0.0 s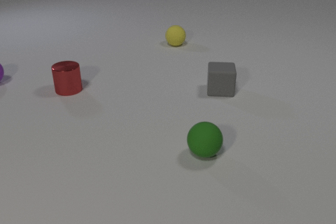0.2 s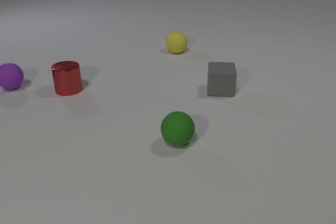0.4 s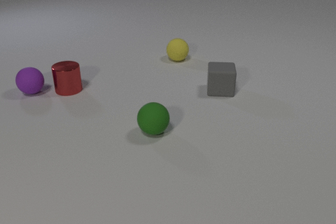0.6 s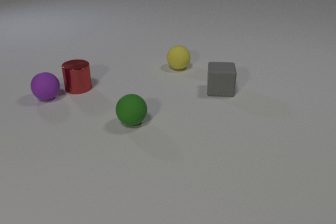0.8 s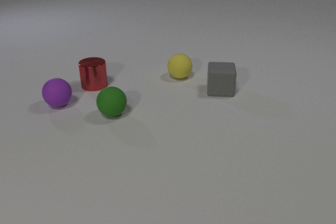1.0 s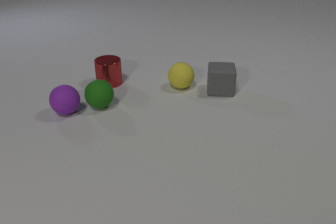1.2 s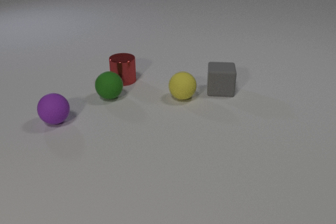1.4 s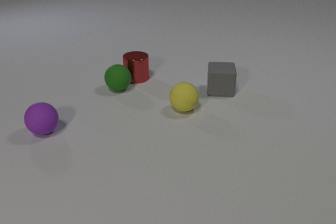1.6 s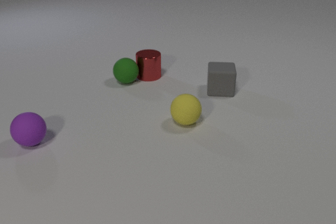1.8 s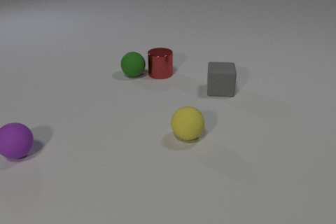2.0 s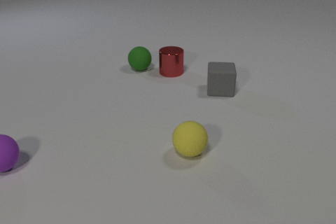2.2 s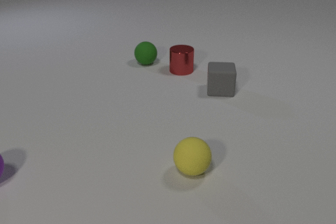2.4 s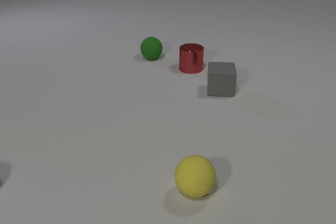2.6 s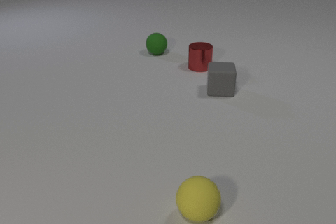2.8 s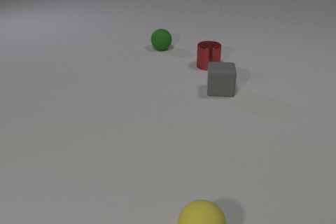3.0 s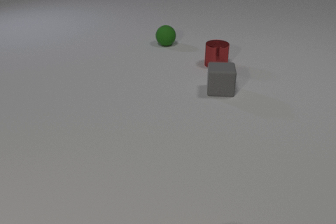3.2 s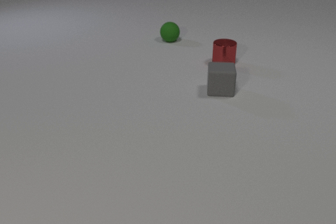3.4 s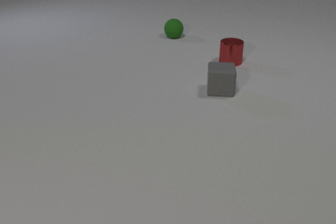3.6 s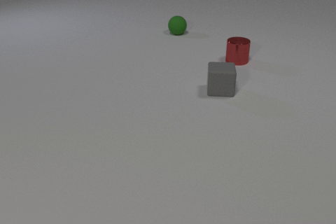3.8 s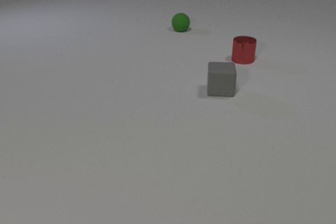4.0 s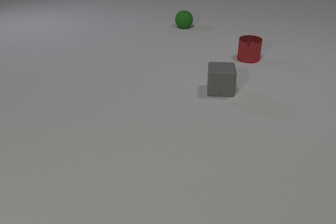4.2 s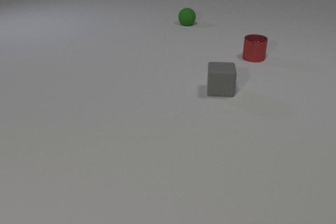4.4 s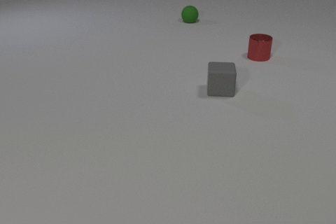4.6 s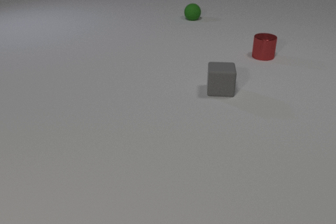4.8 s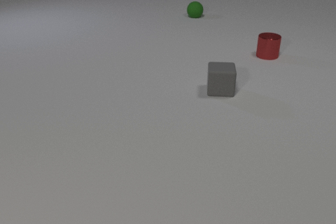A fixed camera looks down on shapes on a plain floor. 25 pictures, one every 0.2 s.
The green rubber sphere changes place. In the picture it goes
away from the camera.
The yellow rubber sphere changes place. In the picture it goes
toward the camera.
0.0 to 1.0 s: The purple rubber sphere rolls toward the camera and to the right. The green rubber sphere rolls to the left and away from the camera. The yellow rubber sphere rolls toward the camera. The red metal cylinder slides to the right. The purple rubber sphere and the red metal cylinder collide. The purple rubber sphere and the green rubber sphere collide.
1.0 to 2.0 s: The purple rubber sphere rolls toward the camera and to the left. The green rubber sphere rolls away from the camera and to the right. The yellow rubber sphere rolls toward the camera. The red metal cylinder slides to the right. The green rubber sphere and the red metal cylinder collide.
2.0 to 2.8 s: The purple rubber sphere rolls toward the camera and to the left, leaves at the left edge. The green rubber sphere rolls away from the camera and to the right. The yellow rubber sphere rolls toward the camera. The red metal cylinder slides to the right and away from the camera.
2.8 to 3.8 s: The green rubber sphere rolls away from the camera. The yellow rubber sphere rolls toward the camera, leaves at the bottom edge. The red metal cylinder slides to the right and away from the camera.
3.8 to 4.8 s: The green rubber sphere rolls away from the camera. The red metal cylinder slides to the right and away from the camera.
How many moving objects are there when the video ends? 2.
How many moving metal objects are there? 1.
Are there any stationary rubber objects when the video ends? yes.
